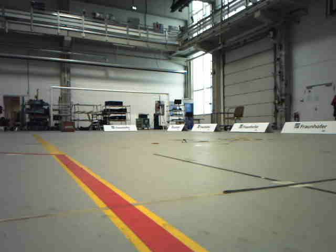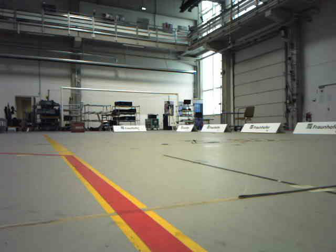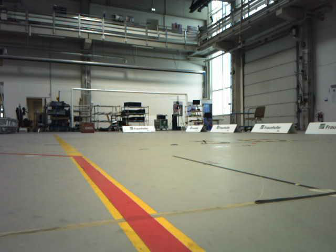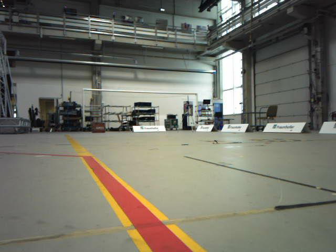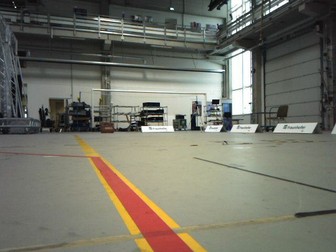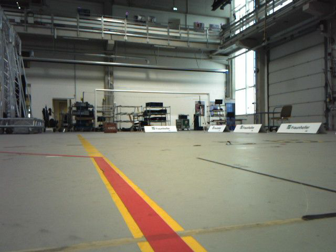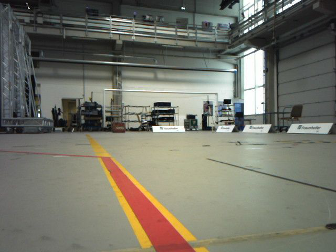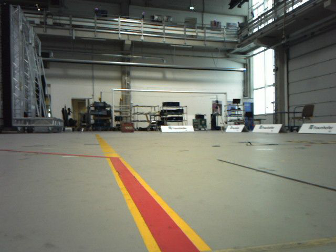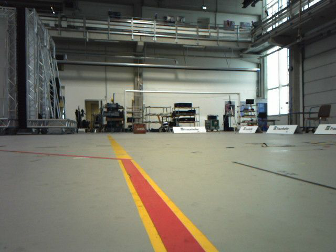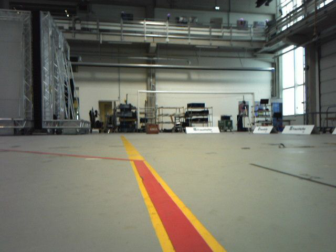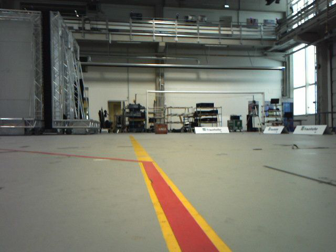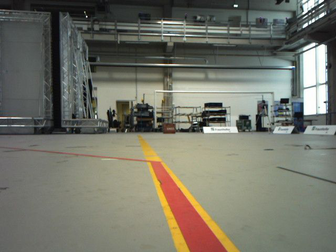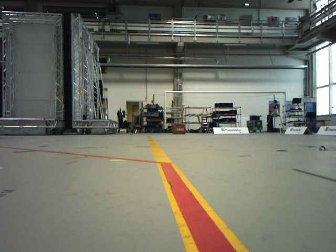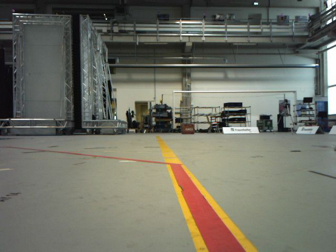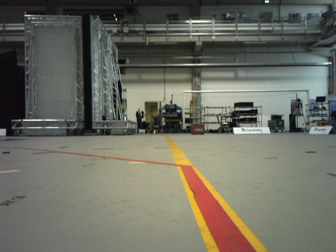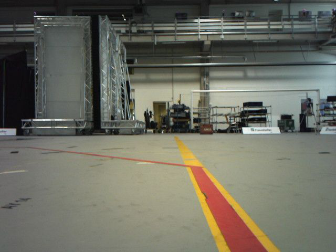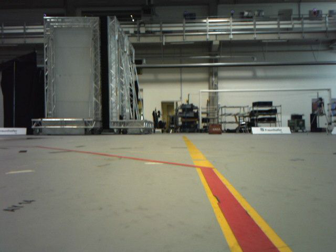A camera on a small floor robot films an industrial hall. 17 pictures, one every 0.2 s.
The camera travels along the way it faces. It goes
forward.
0.0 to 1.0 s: The camera travels forward, about 0.2 m, so what stands in front looms larger.
1.0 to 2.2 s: The scene slides to the right, as the camera pans about 10 degrees to its left. It travels forward, about 0.3 m, so what stands in front looms larger.
2.2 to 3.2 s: The camera travels forward, about 0.2 m, so what stands in front looms larger.
The film runs forward here.
